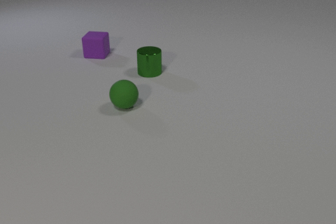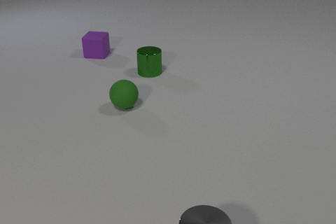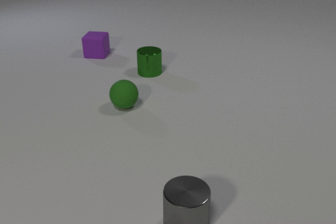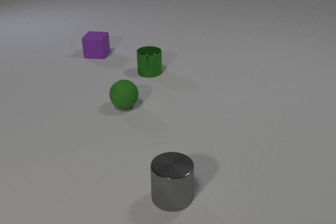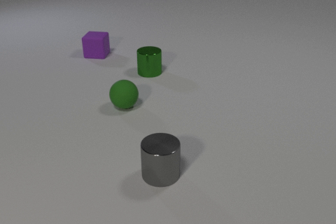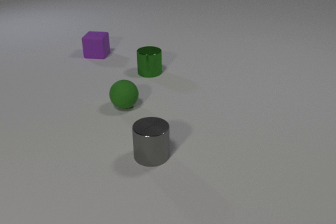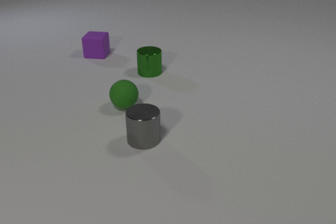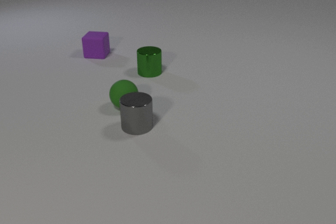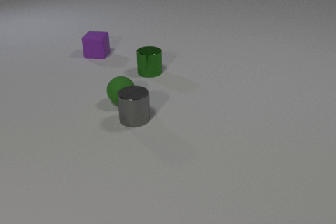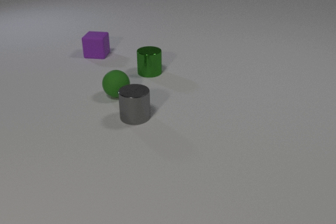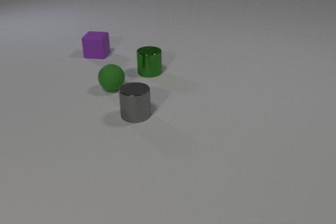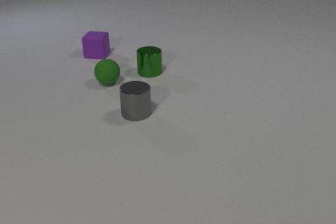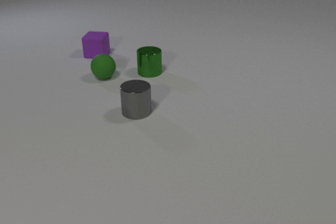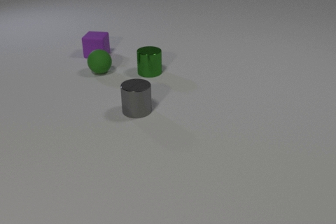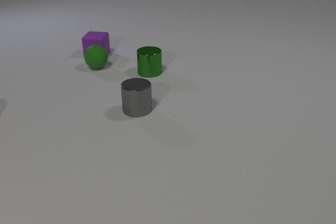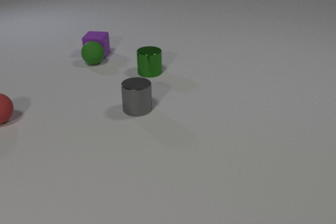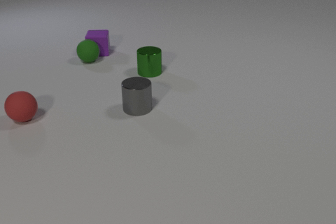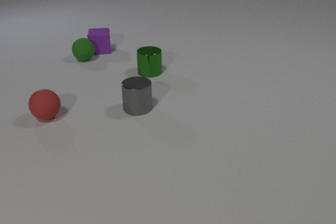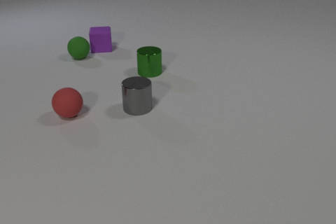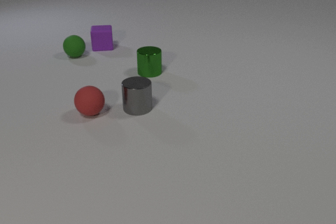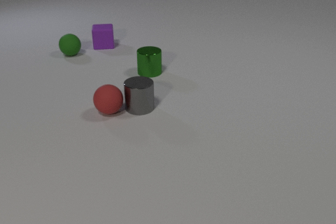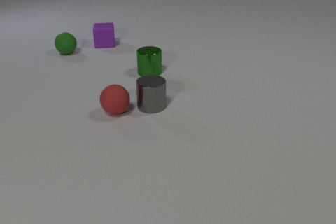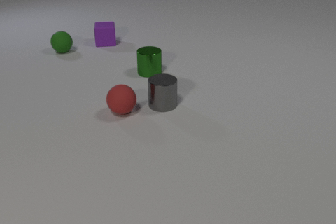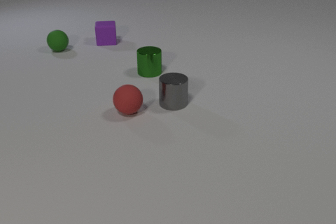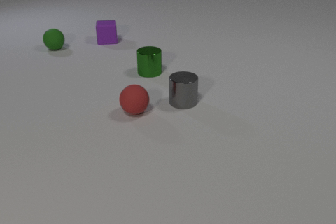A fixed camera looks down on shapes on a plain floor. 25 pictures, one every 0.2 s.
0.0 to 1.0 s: The gray metal cylinder comes in at the bottom edge, slides away from the camera.
1.0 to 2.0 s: The gray metal cylinder slides away from the camera. The green rubber sphere rolls away from the camera. The gray metal cylinder and the green rubber sphere collide.
2.0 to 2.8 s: The gray metal cylinder slides away from the camera. The green rubber sphere rolls away from the camera.
2.8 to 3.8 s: The green rubber sphere rolls away from the camera and to the left. The red rubber sphere comes in at the left edge, rolls to the right. The purple rubber cube slides away from the camera. The green rubber sphere and the purple rubber cube collide.
3.8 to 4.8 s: The gray metal cylinder slides to the right. The green rubber sphere rolls away from the camera and to the left. The red rubber sphere rolls to the right. The purple rubber cube slides away from the camera. The gray metal cylinder and the red rubber sphere collide.
What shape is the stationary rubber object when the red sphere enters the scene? cube.
Are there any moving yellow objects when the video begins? no.
How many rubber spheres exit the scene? 0.
